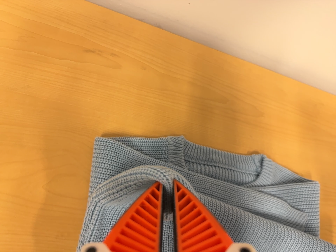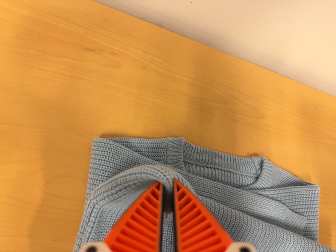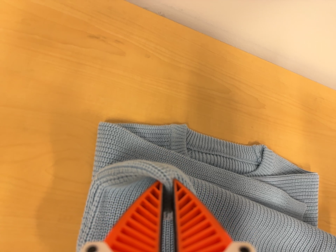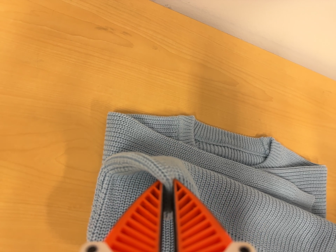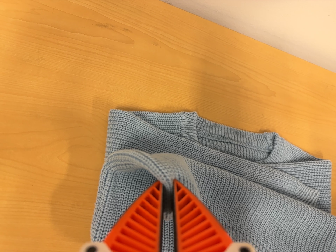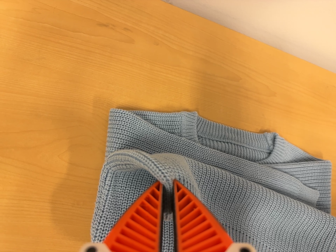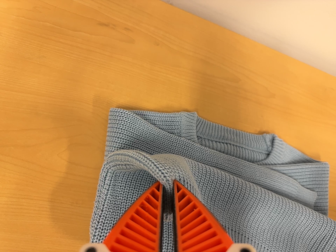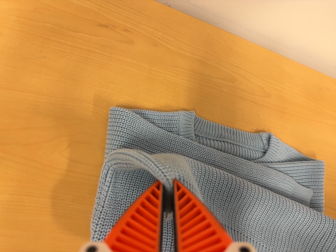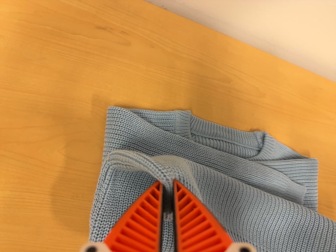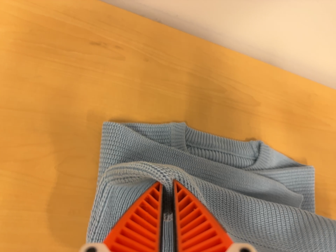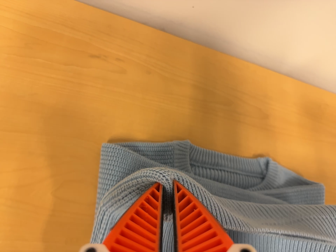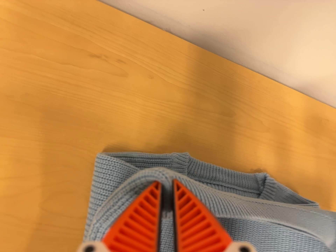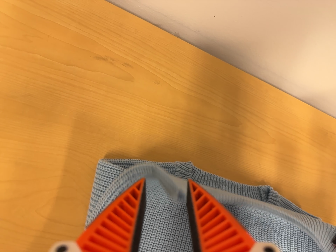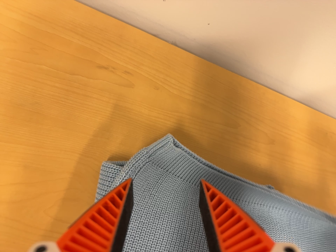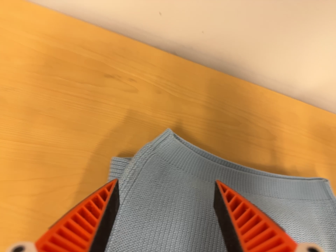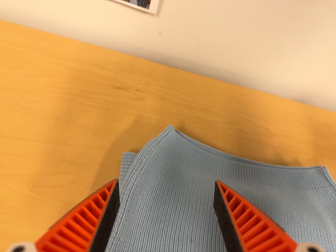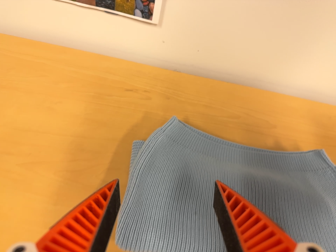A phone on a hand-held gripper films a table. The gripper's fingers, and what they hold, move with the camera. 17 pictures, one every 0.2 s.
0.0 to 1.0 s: The camera shifts only a little, or ends up much as it began.
1.0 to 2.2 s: The camera travels toward the top of its view, about 7 cm, so close, fixed things drift downward.
2.2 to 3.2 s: The camera pans to its left by about 10 degrees. It travels toward the bottom of its view and backward, about 20 cm. Its aim tips toward the top of its view by about 20 degrees. It rolls about its line of sight by about 10 degrees, and the scene rotates counterclockwise.
The film runs forward here.
